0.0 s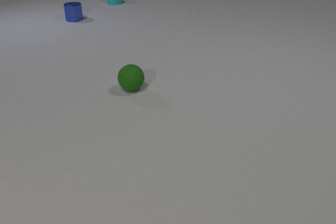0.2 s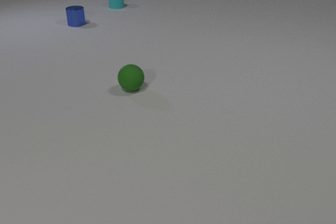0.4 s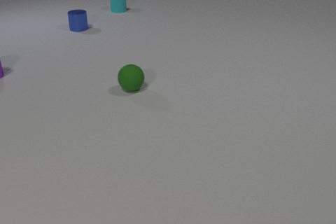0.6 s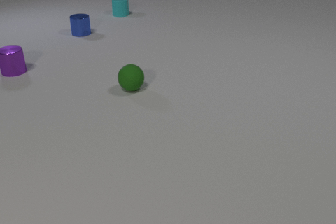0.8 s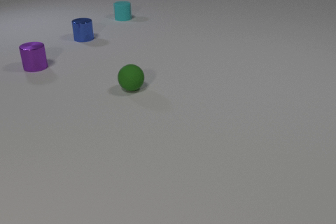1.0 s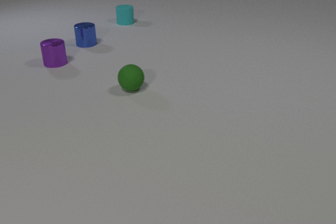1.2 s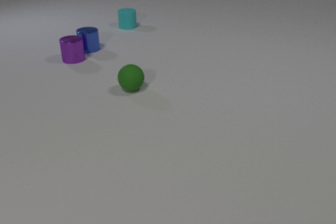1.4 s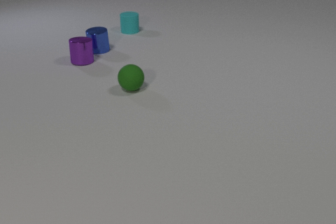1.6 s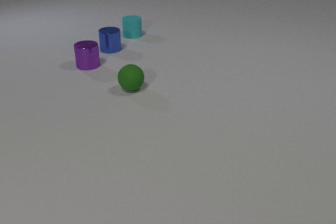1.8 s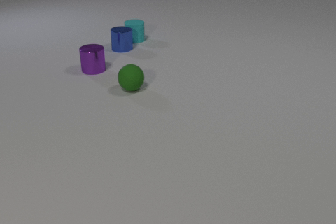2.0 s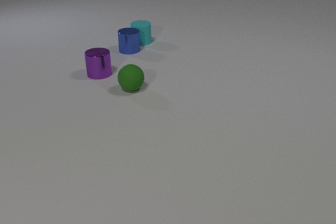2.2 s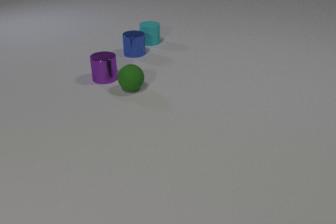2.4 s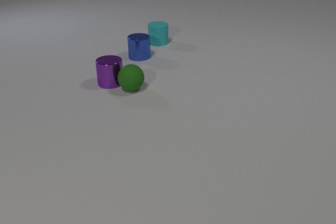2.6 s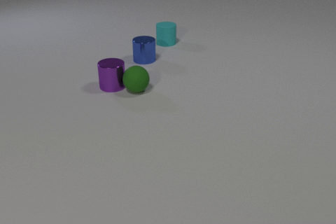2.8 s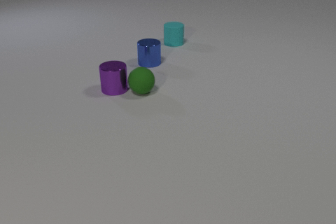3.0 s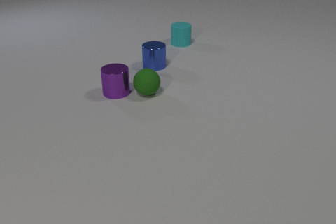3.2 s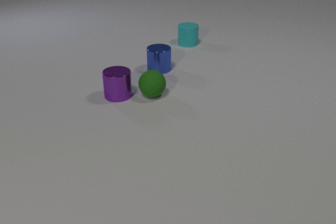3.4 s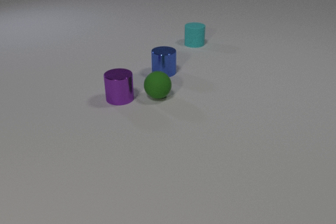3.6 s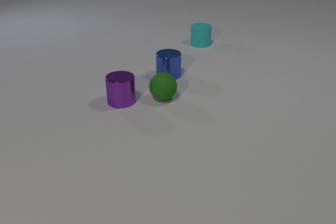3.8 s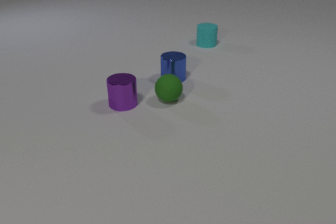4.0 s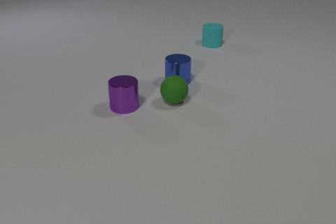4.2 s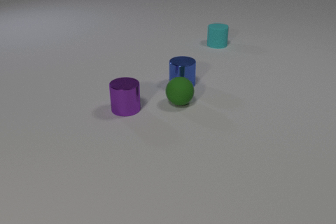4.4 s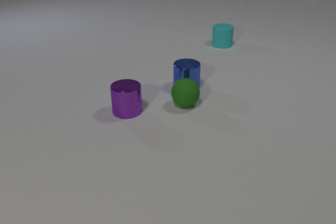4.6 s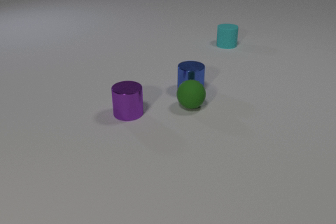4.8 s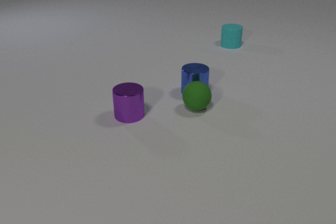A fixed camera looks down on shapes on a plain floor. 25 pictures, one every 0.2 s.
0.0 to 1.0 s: The purple metal cylinder comes in at the left edge, slides to the right. The blue metal cylinder slides toward the camera. The cyan rubber cylinder slides toward the camera.
1.0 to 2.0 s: The purple metal cylinder slides to the right and toward the camera. The blue metal cylinder slides to the right and toward the camera. The cyan rubber cylinder slides toward the camera. The purple metal cylinder and the blue metal cylinder collide. The blue metal cylinder and the cyan rubber cylinder collide.
2.0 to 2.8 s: The purple metal cylinder slides toward the camera. The blue metal cylinder slides toward the camera and to the right. The cyan rubber cylinder slides to the right. The green rubber sphere rolls to the right and toward the camera. The purple metal cylinder and the green rubber sphere collide.
2.8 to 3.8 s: The purple metal cylinder slides toward the camera. The blue metal cylinder slides toward the camera and to the right. The cyan rubber cylinder slides to the right. The green rubber sphere rolls to the right and toward the camera.
3.8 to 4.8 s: The purple metal cylinder slides toward the camera. The blue metal cylinder slides toward the camera and to the right. The cyan rubber cylinder slides to the right. The green rubber sphere rolls to the right and toward the camera.
What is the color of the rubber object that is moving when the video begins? cyan.
What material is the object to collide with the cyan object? metal.
What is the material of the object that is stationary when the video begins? rubber.
